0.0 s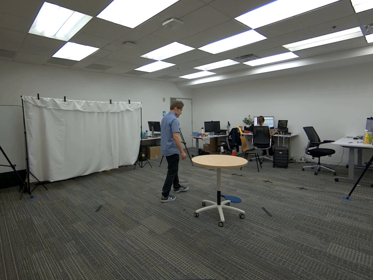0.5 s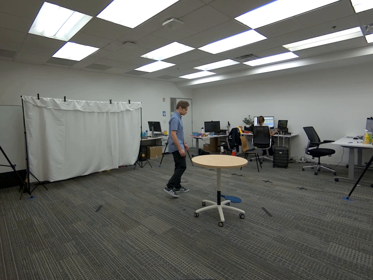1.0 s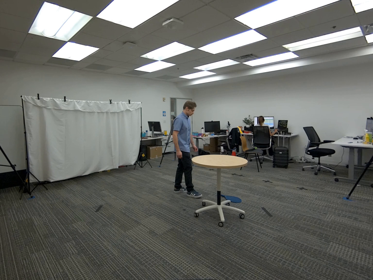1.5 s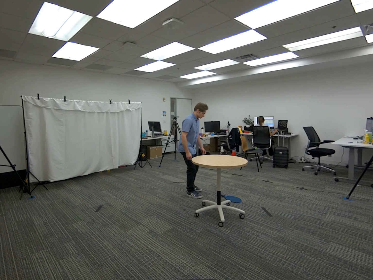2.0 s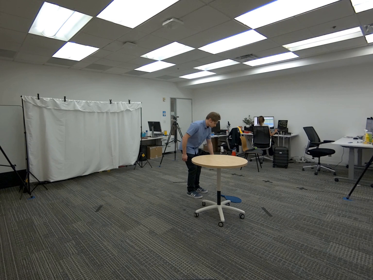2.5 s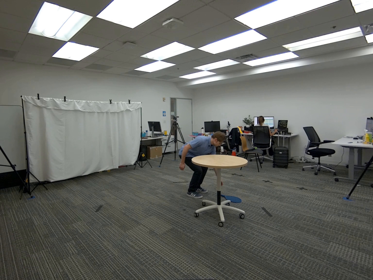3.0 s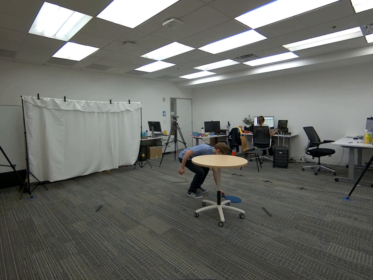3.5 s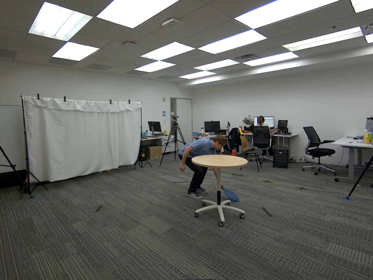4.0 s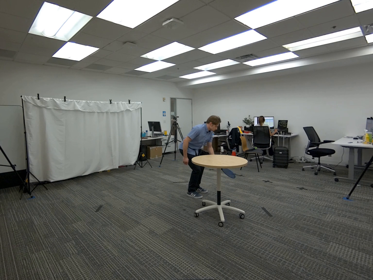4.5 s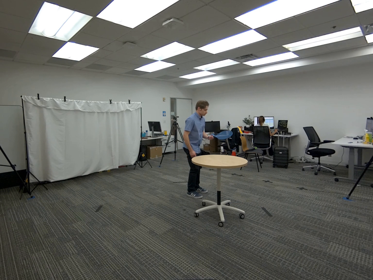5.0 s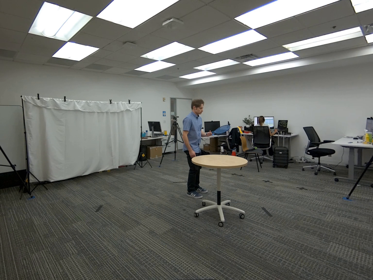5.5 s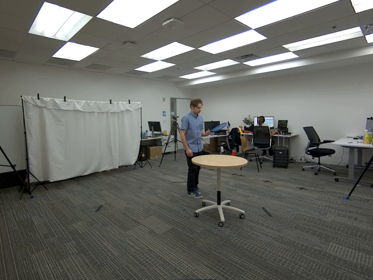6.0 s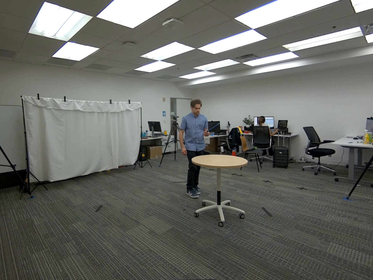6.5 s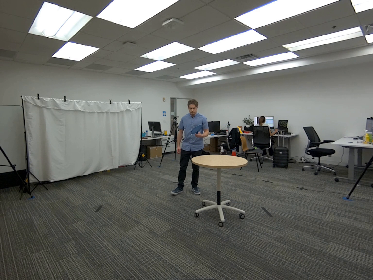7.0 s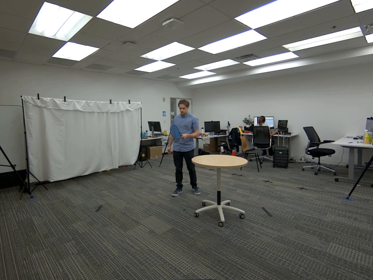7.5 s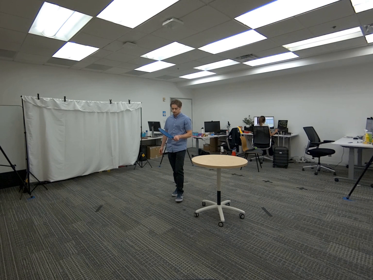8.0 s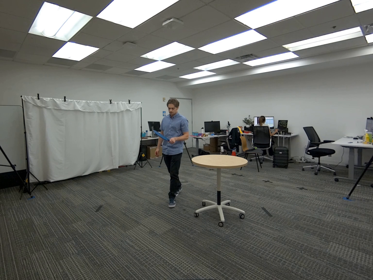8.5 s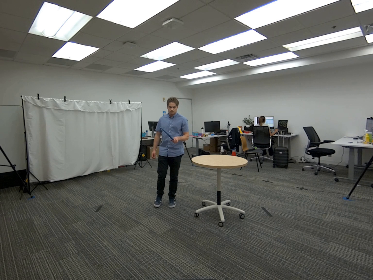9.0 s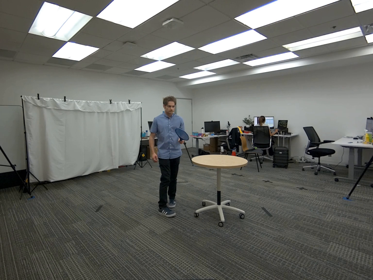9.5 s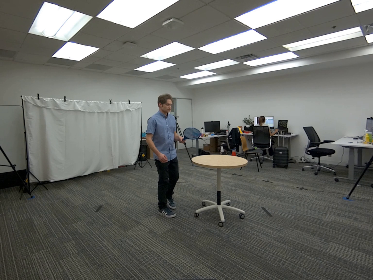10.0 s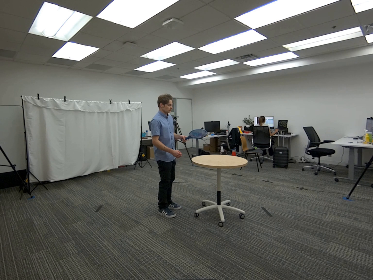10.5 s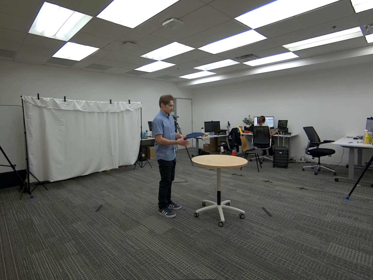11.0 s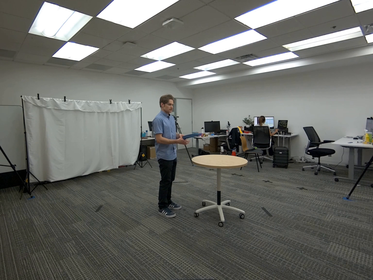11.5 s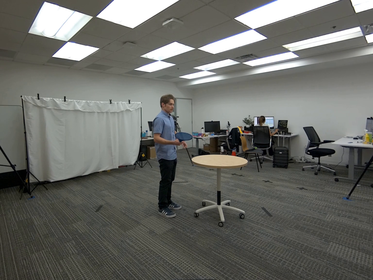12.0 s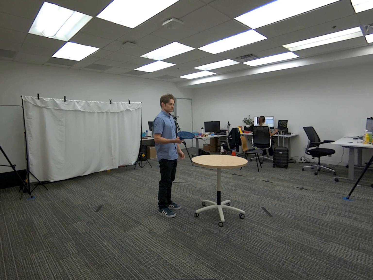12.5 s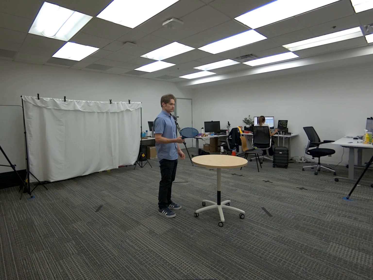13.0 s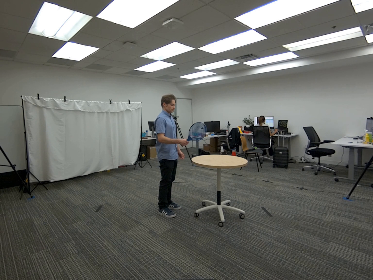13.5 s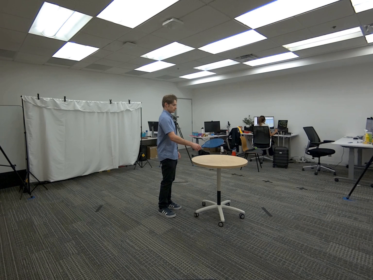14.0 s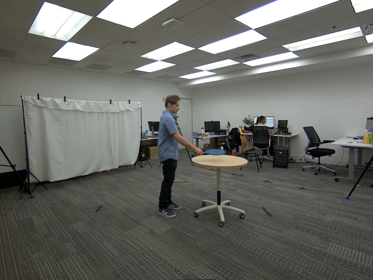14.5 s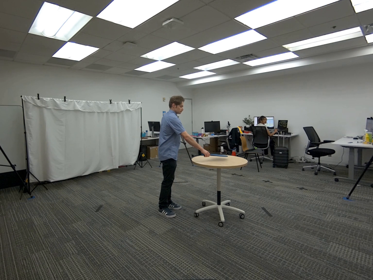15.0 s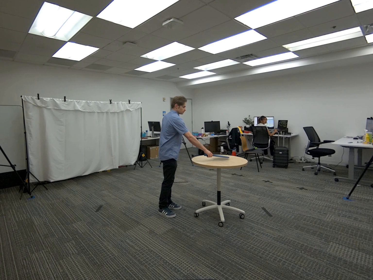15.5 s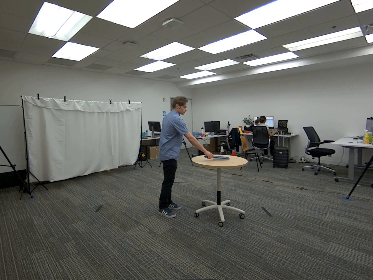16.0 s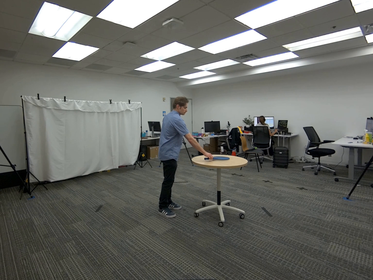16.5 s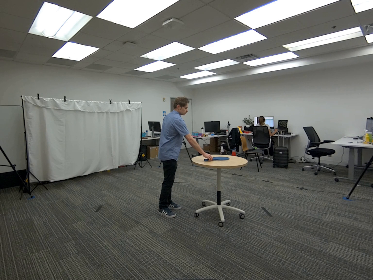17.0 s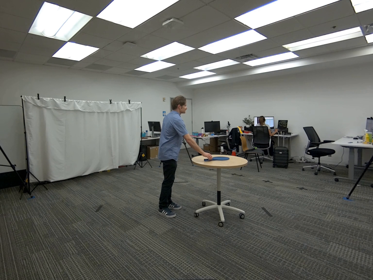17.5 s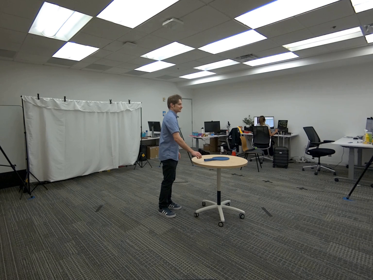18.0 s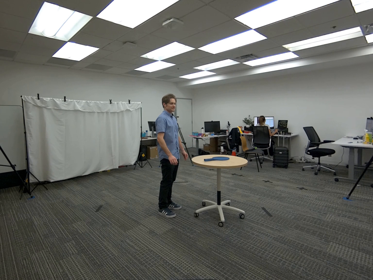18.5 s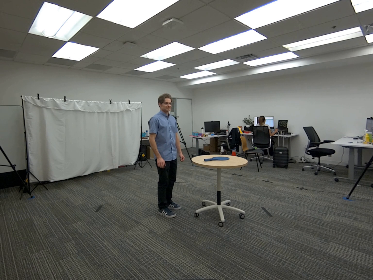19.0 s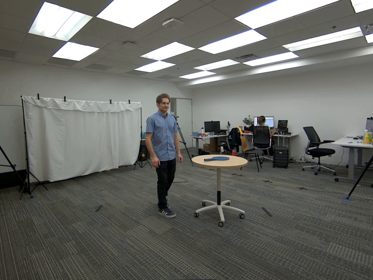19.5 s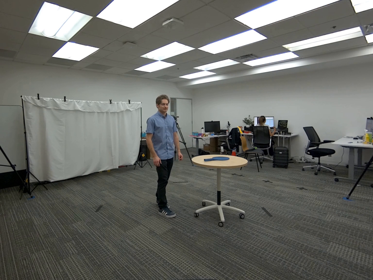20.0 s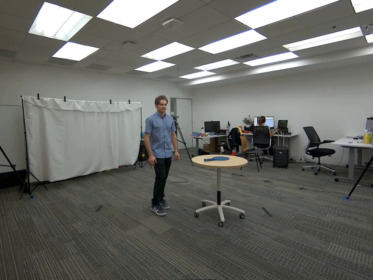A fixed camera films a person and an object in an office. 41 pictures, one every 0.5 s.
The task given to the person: Walk to the tennis racket on the ground, pick it up with your right hand, handover to your left hand, and place the racket on the round table.
